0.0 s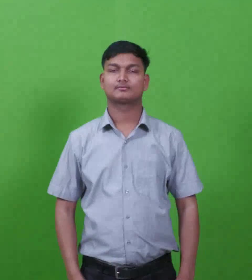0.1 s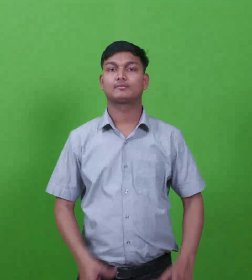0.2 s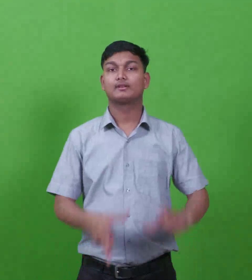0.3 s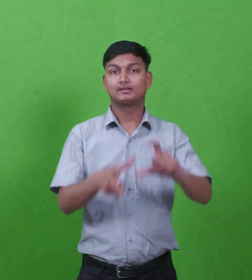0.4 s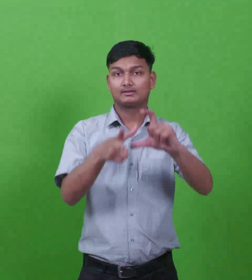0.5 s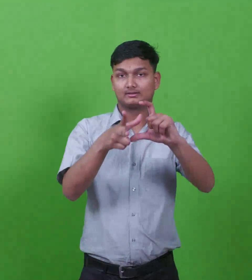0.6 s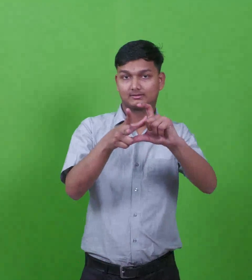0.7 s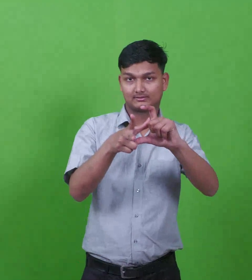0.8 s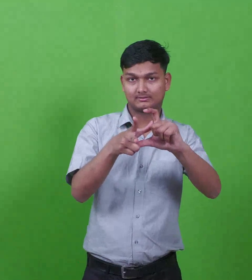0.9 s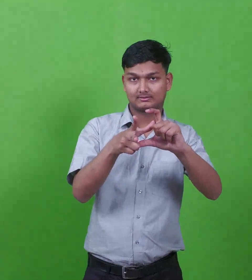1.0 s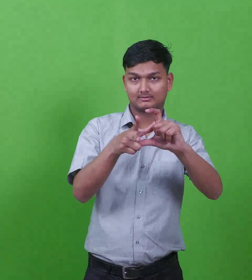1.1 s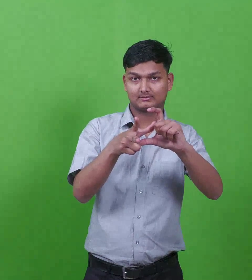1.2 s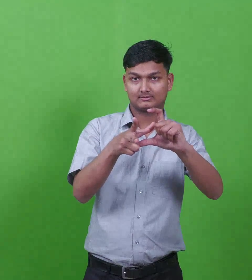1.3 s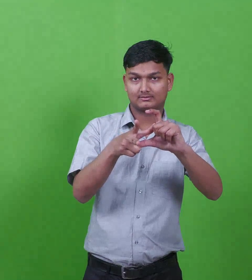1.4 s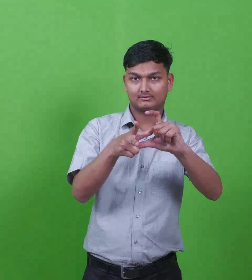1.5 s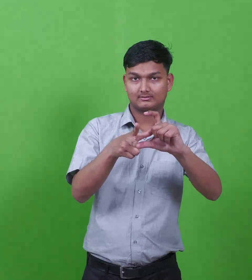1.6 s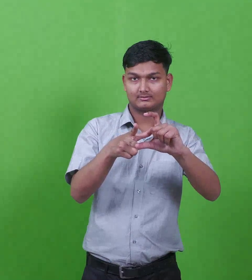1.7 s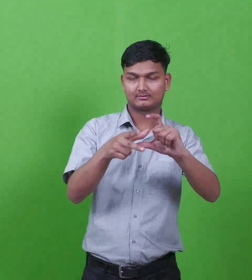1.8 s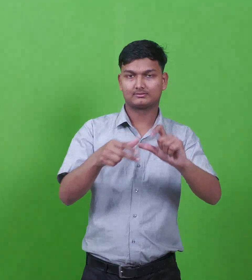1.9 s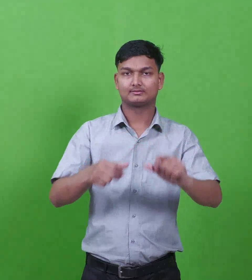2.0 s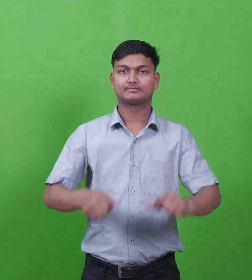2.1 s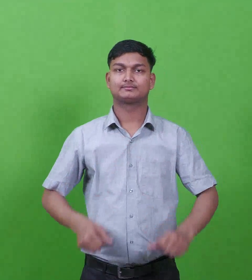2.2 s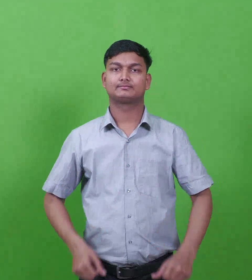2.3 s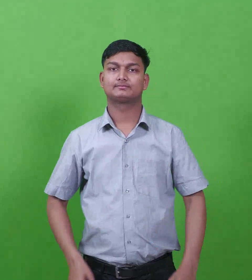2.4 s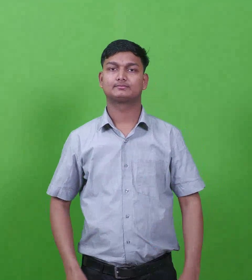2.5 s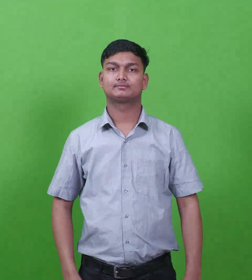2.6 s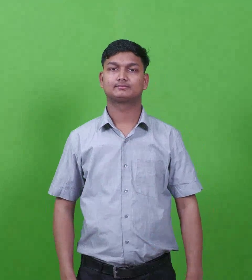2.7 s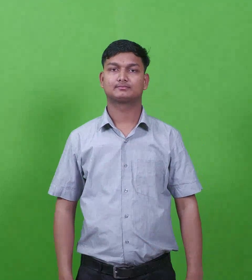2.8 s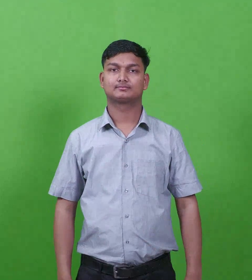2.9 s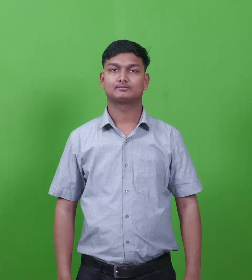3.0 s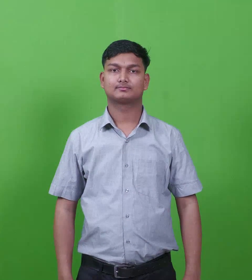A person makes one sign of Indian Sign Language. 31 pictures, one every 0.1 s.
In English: euphrates
